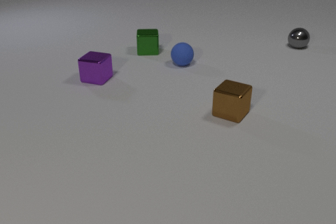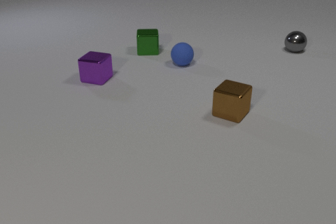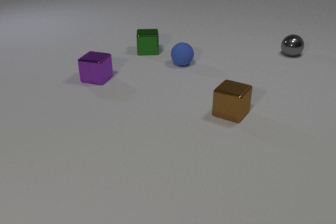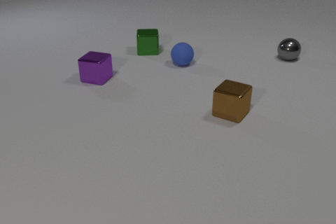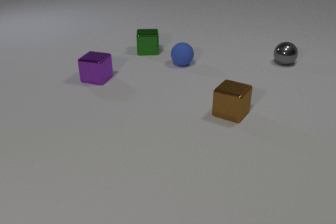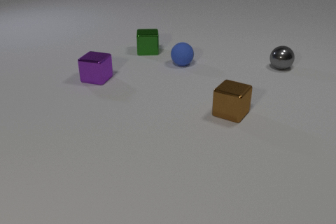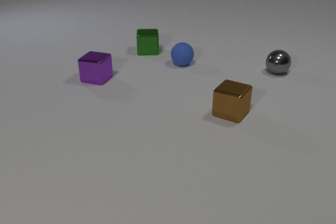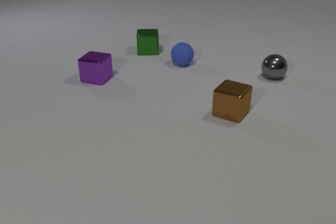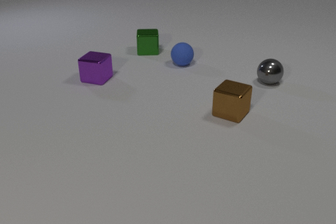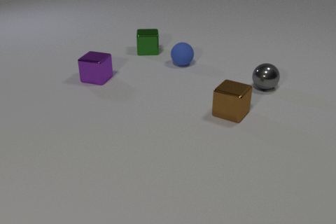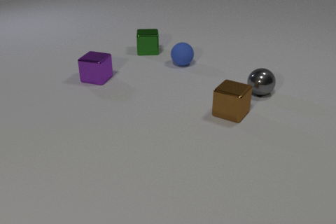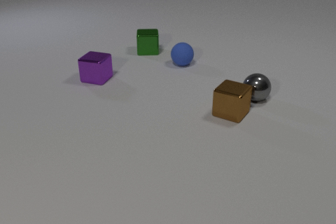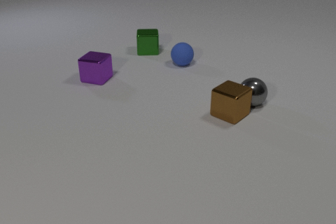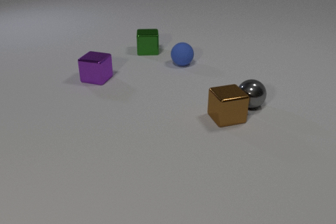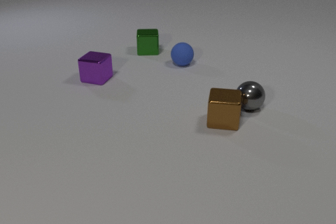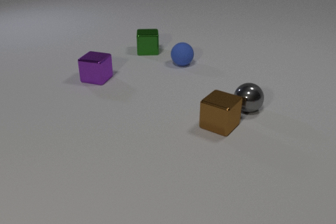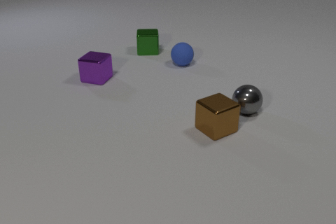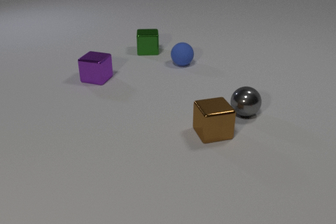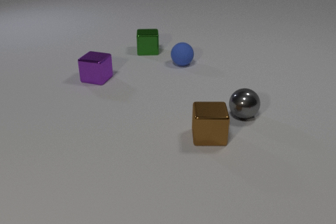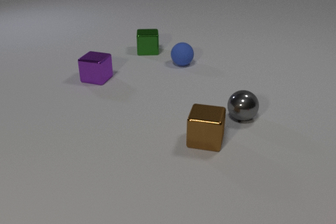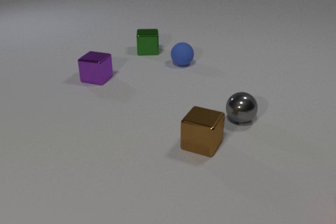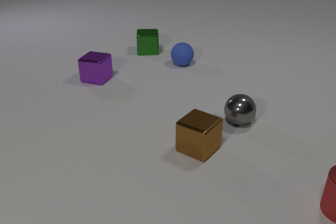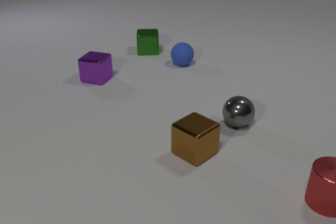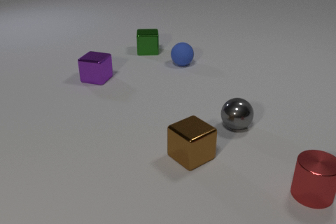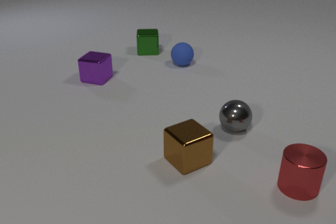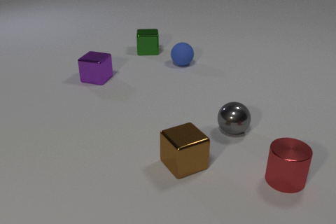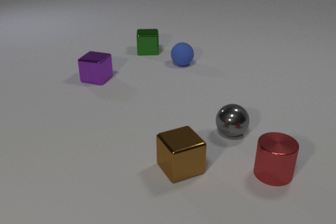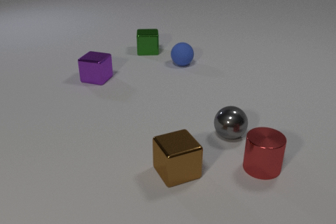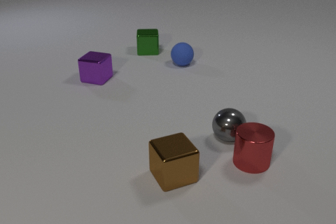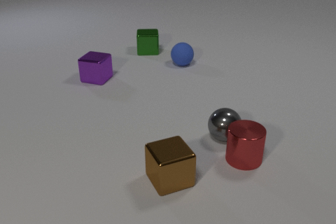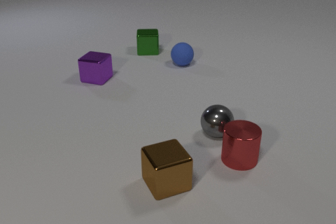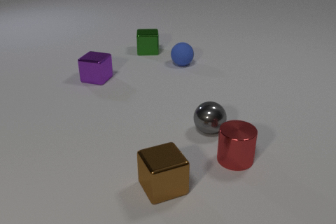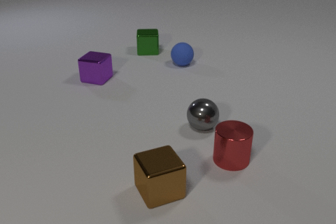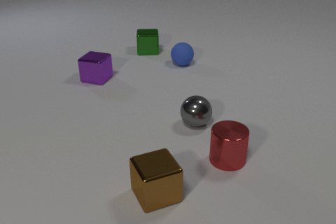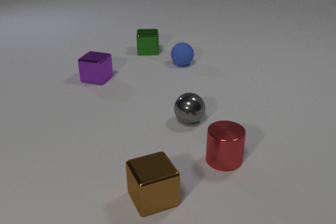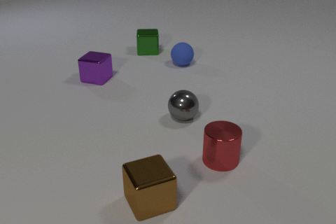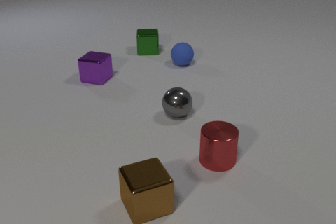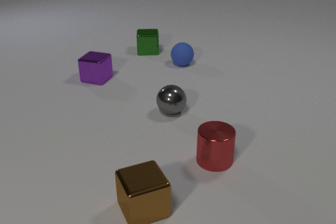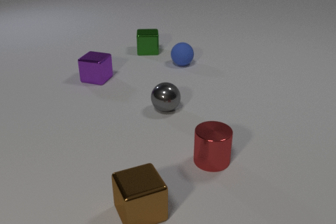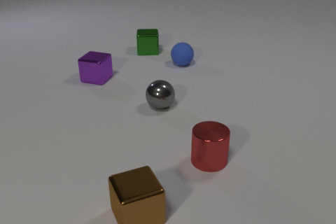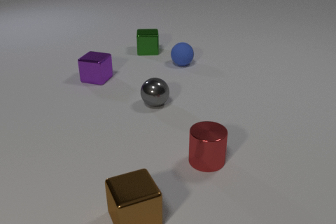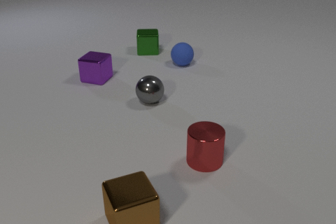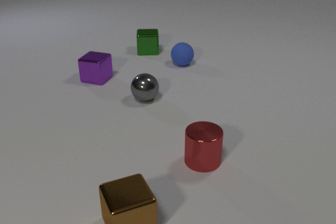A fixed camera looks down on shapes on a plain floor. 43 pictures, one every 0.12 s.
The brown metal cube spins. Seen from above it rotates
clockwise.
The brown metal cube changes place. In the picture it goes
toward the camera.
0.00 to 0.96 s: The gray metal sphere rolls toward the camera.
0.96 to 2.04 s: The gray metal sphere rolls toward the camera. The brown metal cube slides toward the camera and to the left, spins clockwise seen from above by about 135 degrees, its near face sliding to the left. The gray metal sphere and the brown metal cube collide.
2.04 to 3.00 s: The gray metal sphere rolls toward the camera. The brown metal cube slides toward the camera and to the left, spins clockwise seen from above by about 75 degrees, its near face sliding to the left. The red metal cylinder comes in at the right edge, slides to the left and away from the camera.
3.00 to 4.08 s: The gray metal sphere rolls to the left. The brown metal cube slides toward the camera and to the left. The red metal cylinder slides to the left. The gray metal sphere and the red metal cylinder collide.
4.08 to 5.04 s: The gray metal sphere rolls to the left and away from the camera. The brown metal cube slides toward the camera and to the left. The red metal cylinder slides to the left.
What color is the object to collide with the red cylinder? gray.
How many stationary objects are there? 3.
Are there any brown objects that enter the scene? no.
